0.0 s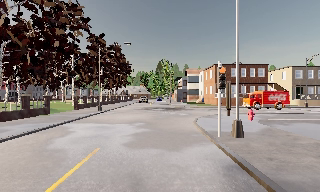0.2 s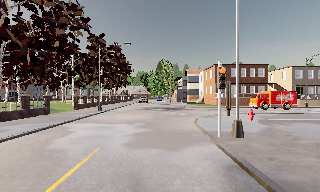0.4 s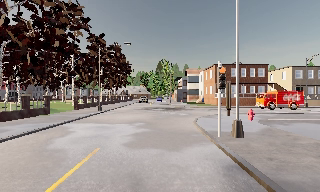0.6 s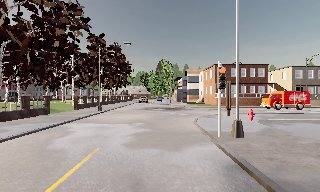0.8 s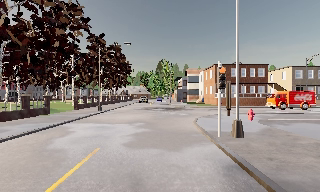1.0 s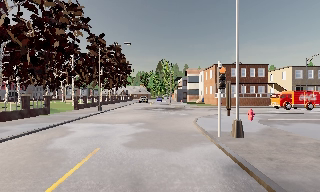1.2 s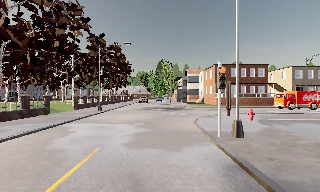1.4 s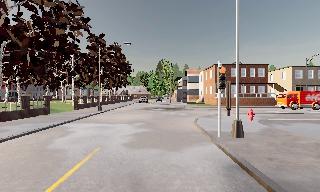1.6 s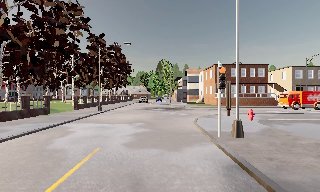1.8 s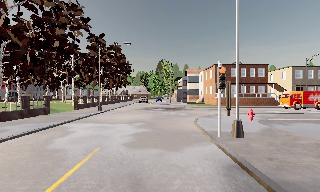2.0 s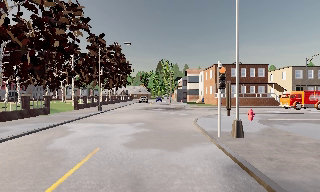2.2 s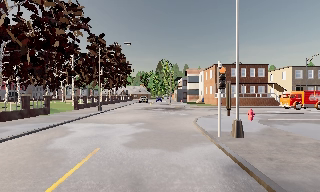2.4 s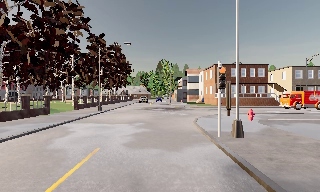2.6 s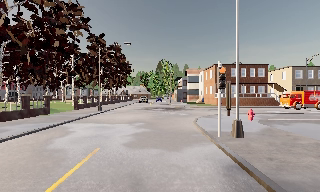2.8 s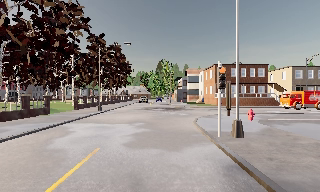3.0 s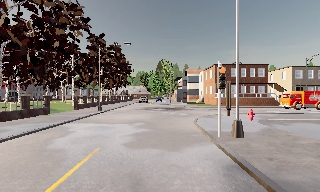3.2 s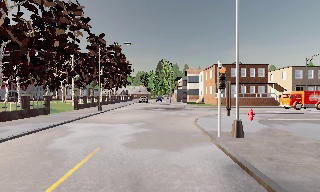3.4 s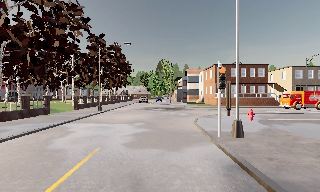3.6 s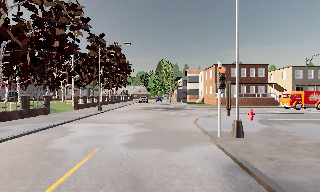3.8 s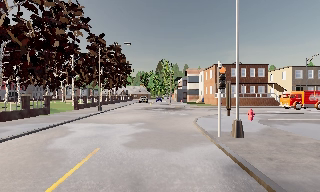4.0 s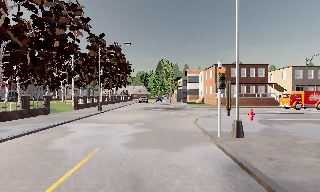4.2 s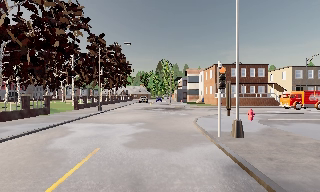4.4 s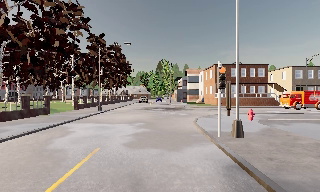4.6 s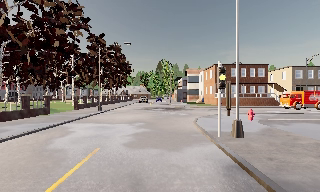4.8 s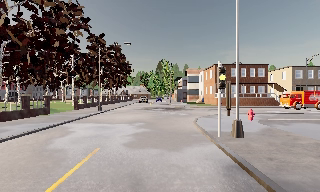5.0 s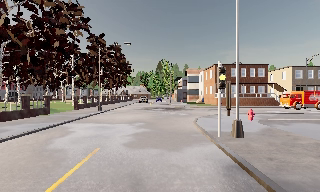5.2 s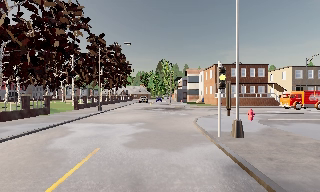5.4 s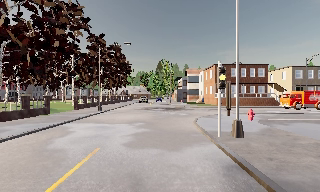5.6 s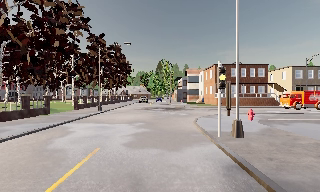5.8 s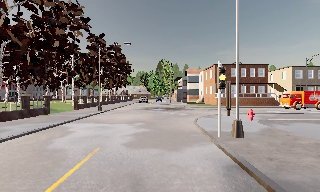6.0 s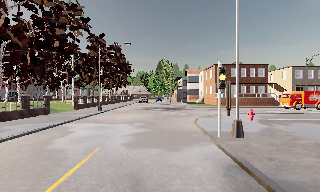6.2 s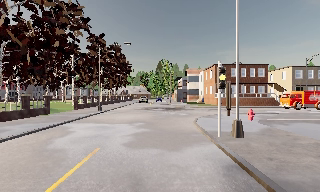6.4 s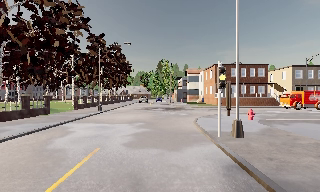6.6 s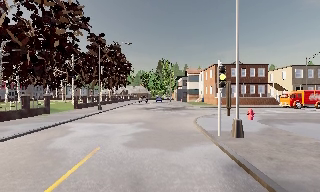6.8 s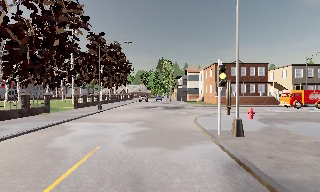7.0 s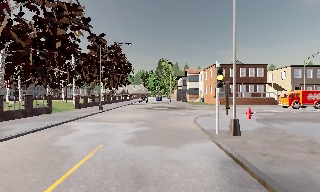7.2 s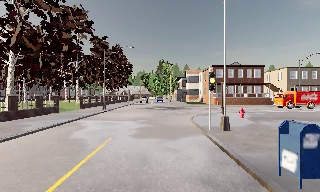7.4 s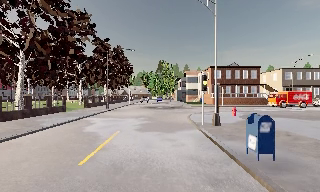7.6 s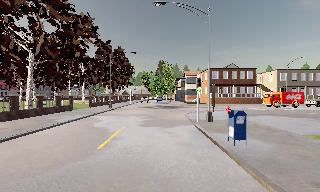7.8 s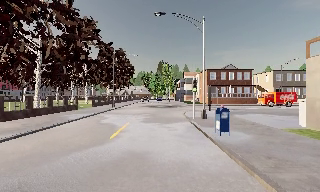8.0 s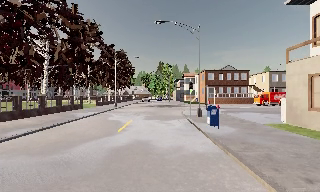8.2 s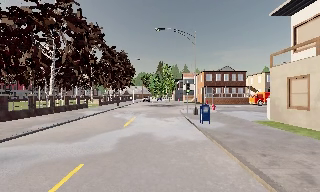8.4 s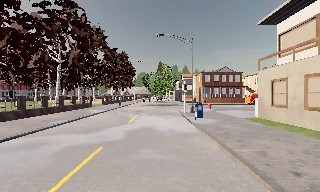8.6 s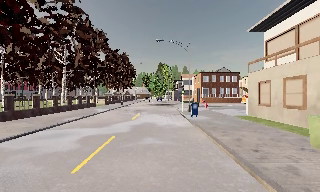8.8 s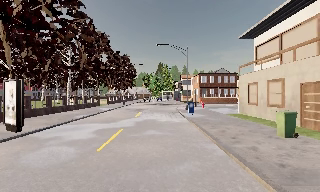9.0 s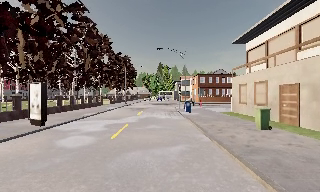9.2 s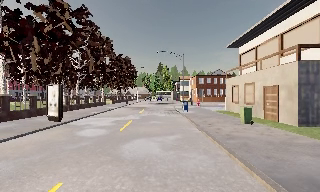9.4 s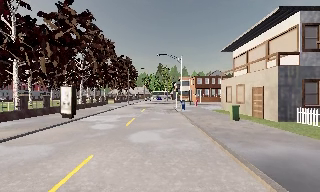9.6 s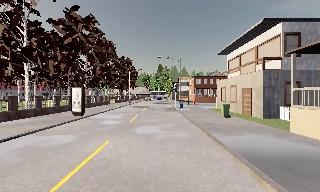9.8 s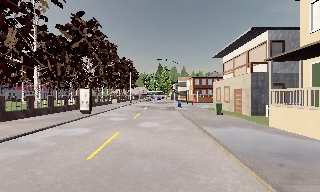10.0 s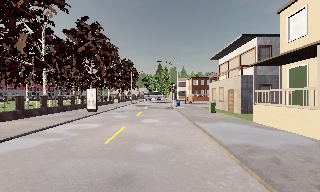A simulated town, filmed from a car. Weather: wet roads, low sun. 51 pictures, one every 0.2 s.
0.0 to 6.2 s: The camera keeps its place and its aim.
6.2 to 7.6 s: The camera travels backward, about 4 m, so what stands in front gets smaller. It gains speed.
7.6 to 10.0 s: The camera travels backward, about 17 m, so what stands in front gets smaller.
The film runs backward here.
